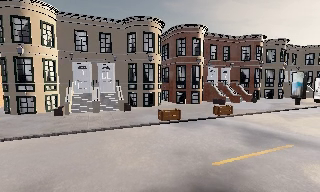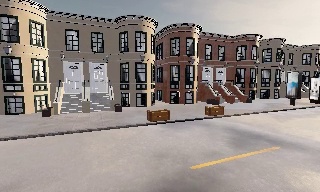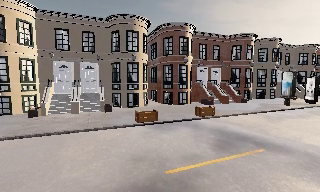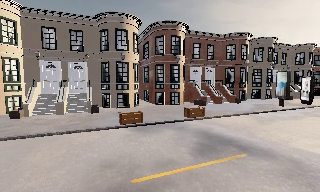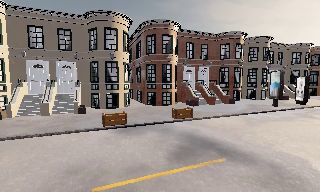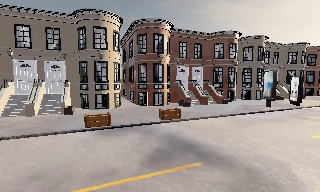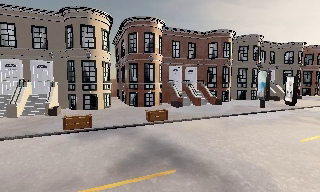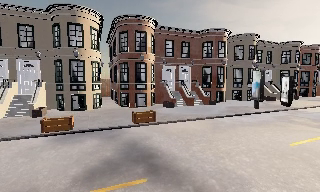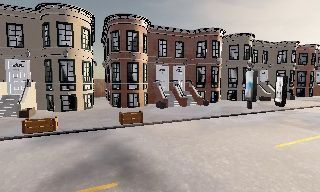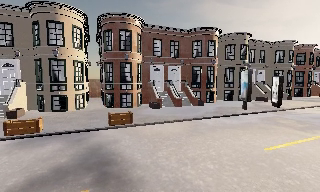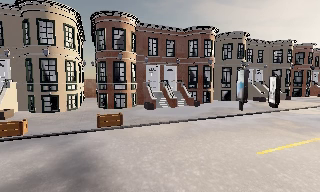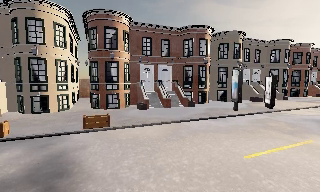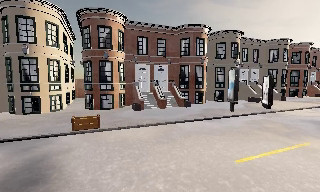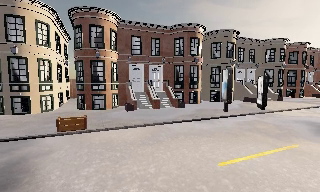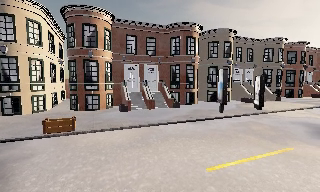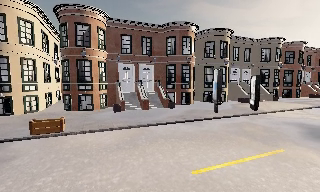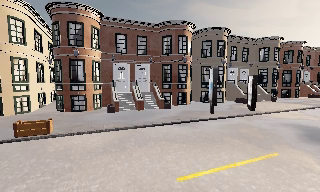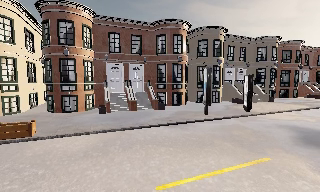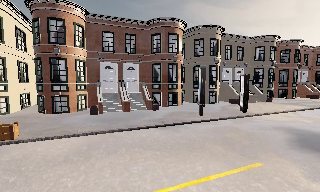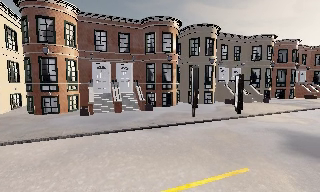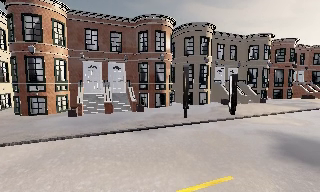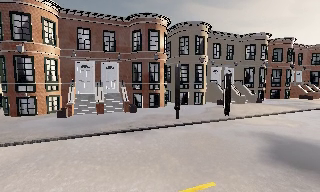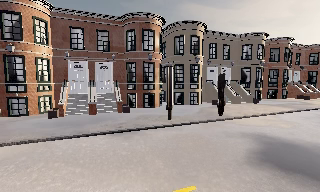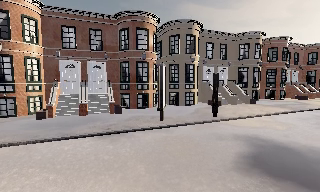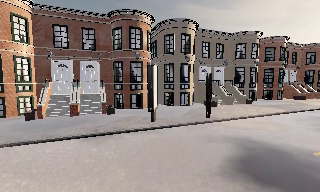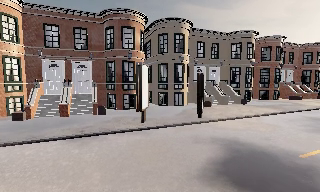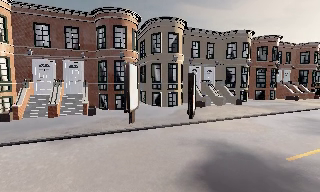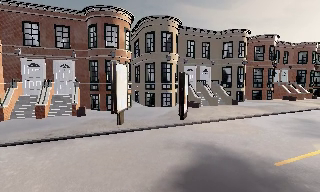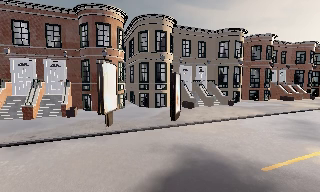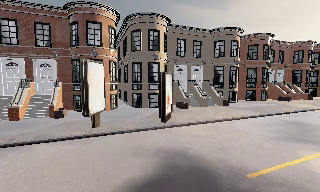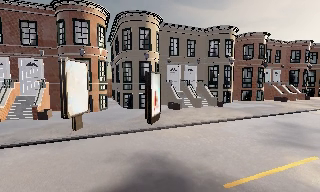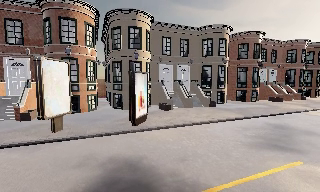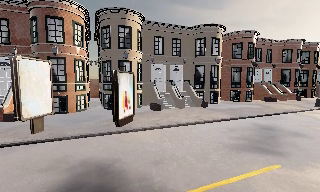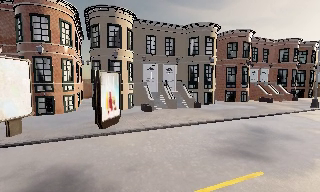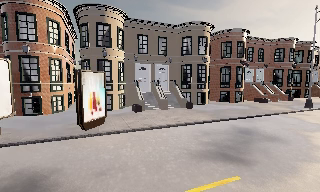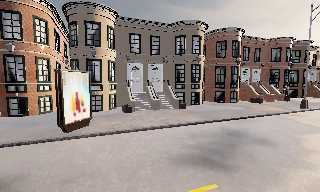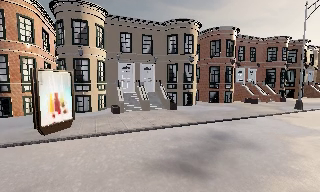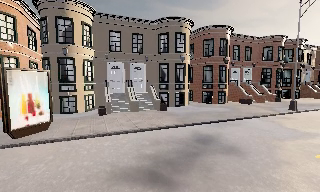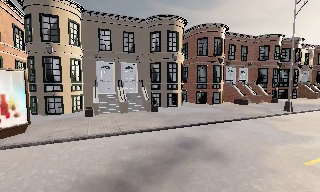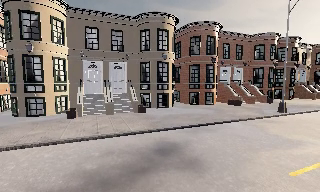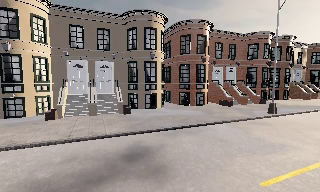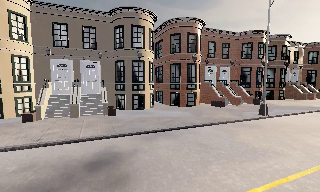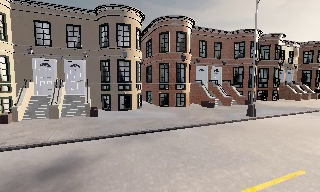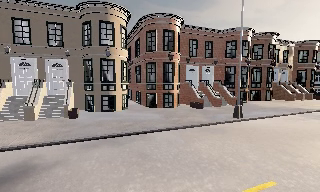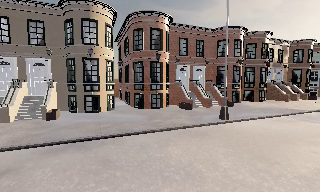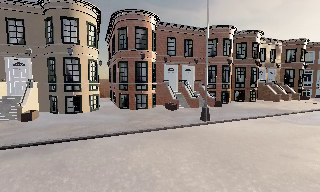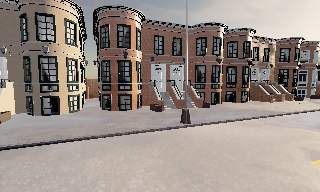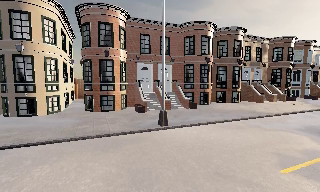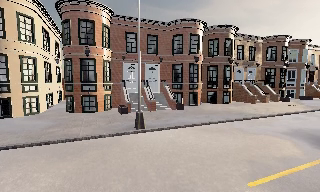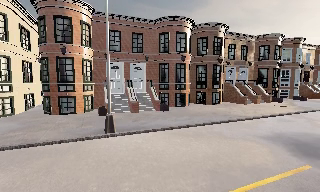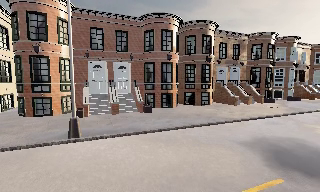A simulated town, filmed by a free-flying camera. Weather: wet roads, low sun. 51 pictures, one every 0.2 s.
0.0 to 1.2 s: The camera travels to its right, about 4.5 m, so close, fixed things drift to the left.
1.2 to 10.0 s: The camera travels to its right and forward, about 30 m, so close, fixed things drift to the left. It gains speed.
The film runs forward here.
